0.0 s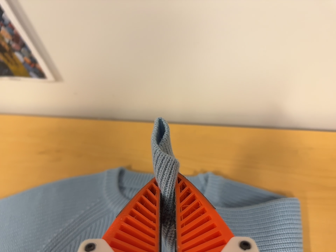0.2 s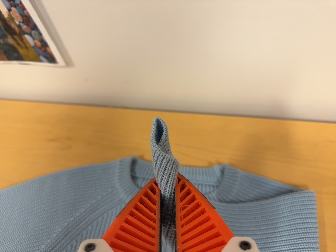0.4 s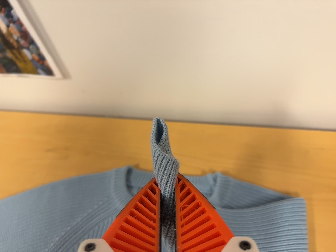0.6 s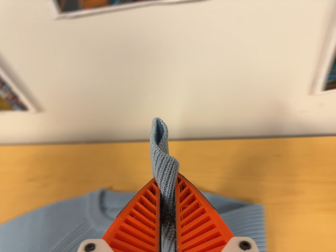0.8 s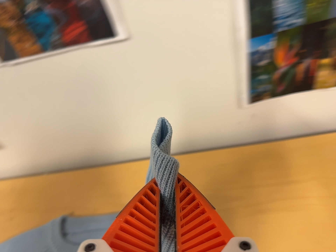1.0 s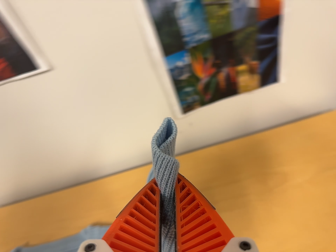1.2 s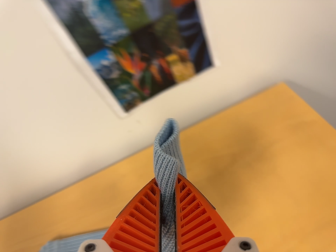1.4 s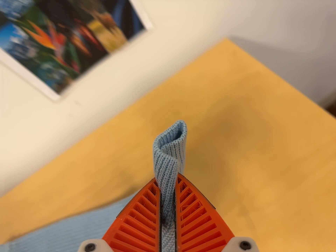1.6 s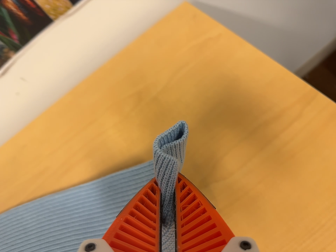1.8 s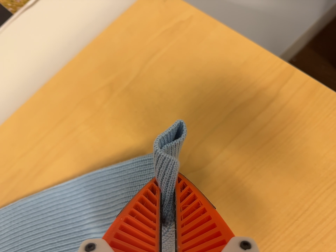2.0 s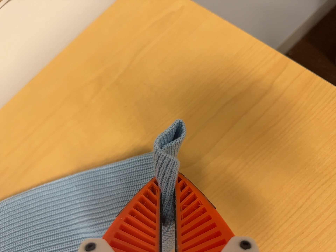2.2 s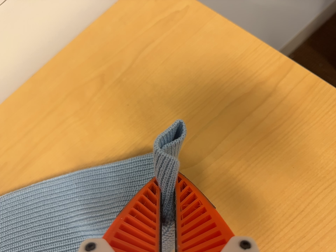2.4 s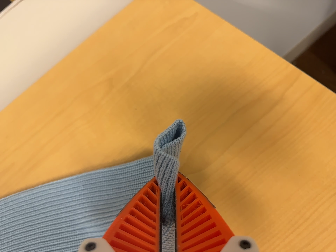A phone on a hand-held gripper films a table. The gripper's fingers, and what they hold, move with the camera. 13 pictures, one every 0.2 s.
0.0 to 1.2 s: The camera swings to its right by about 10 degrees, and the scene slides to the left. It travels to its right, about 30 cm, so close, fixed things drift to the left. It rolls about its line of sight by about 30 degrees, and the scene rotates counterclockwise.
1.2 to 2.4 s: The camera travels to its right and forward, about 18 cm, so close, fixed things drift to the left. Its aim tips toward the bottom of its view by about 10 degrees, and the scene shifts upward. It rolls about its line of sight by about 15 degrees, and the scene rotates counterclockwise.
The film runs forward here.
